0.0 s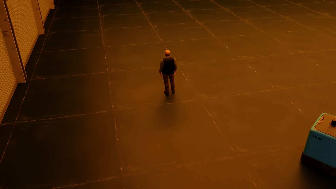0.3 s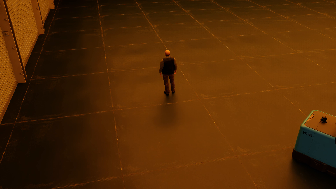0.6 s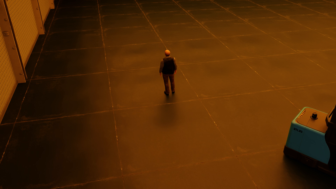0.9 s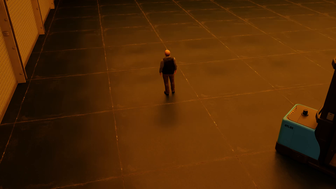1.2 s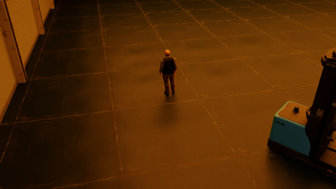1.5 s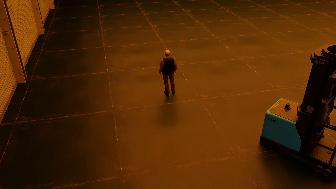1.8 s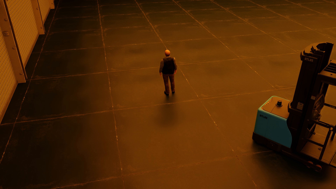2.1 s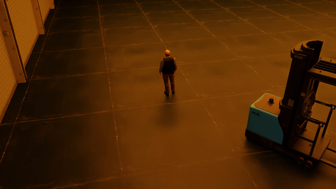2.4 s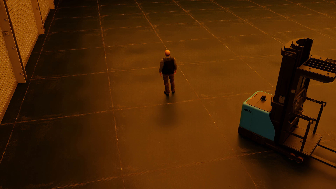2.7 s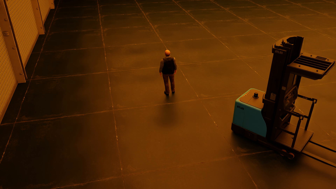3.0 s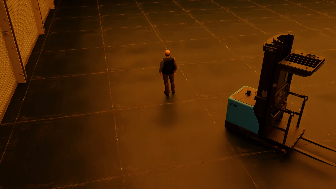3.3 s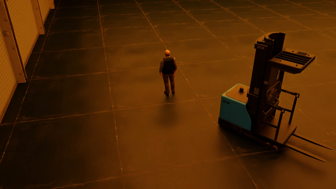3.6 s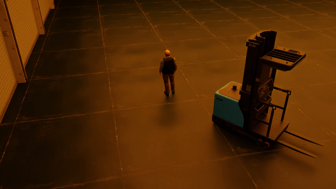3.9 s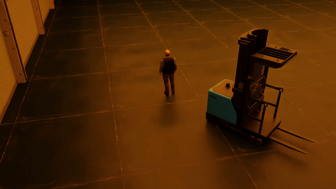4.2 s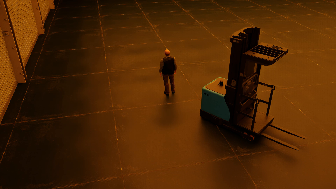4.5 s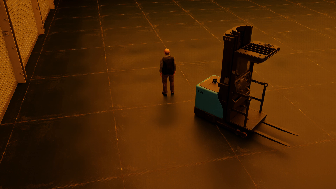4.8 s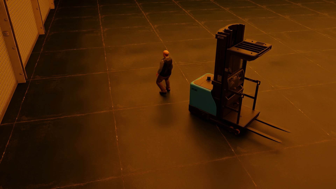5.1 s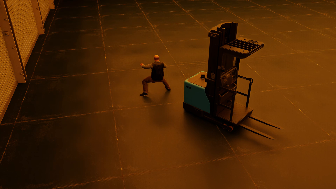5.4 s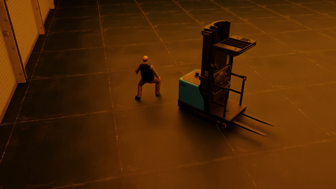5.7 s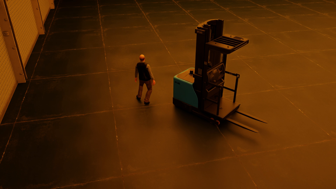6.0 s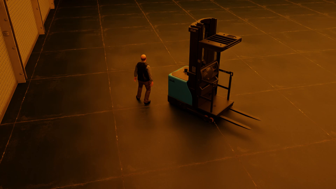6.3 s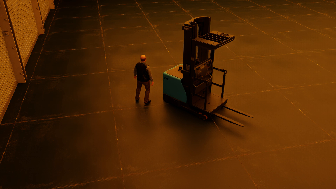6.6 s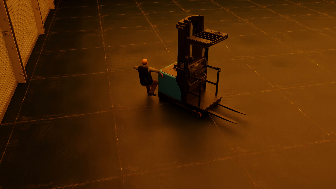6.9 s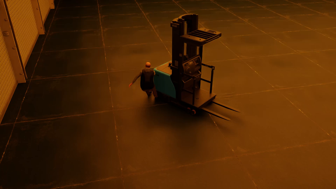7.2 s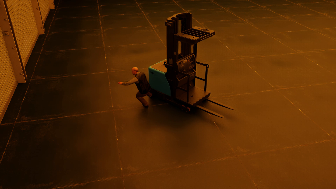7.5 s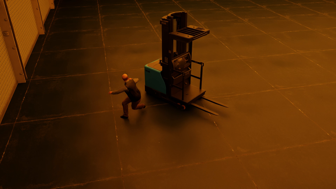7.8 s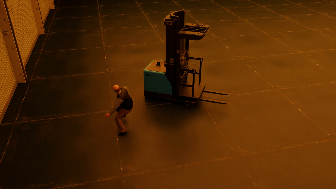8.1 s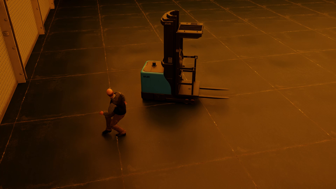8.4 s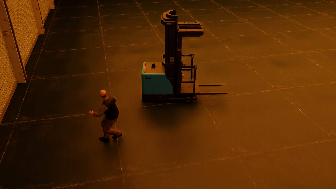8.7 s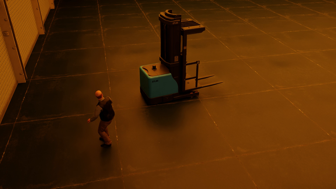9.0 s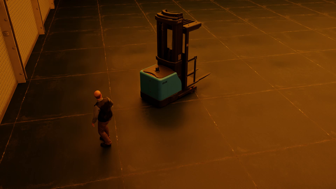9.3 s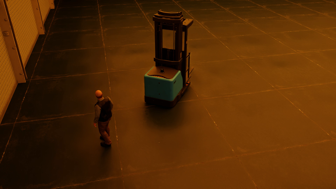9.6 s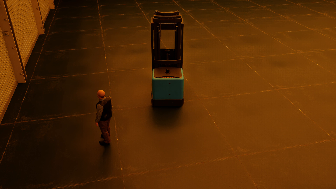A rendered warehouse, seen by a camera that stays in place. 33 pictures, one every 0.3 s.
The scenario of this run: Near miss between a forklift and a person.
